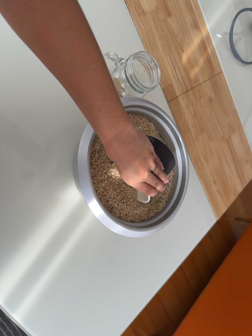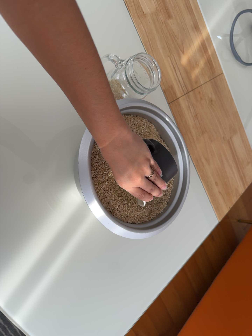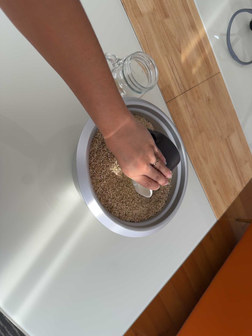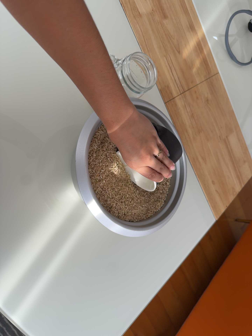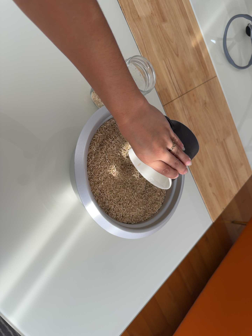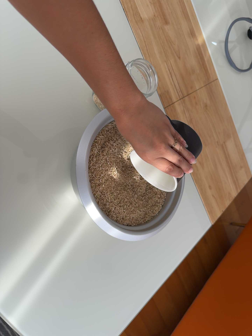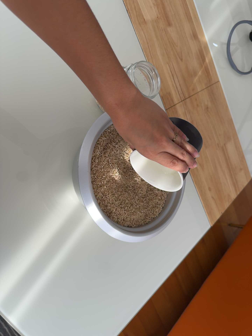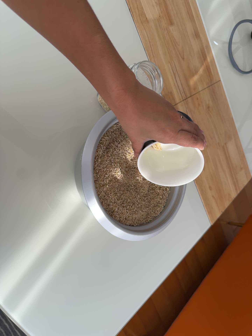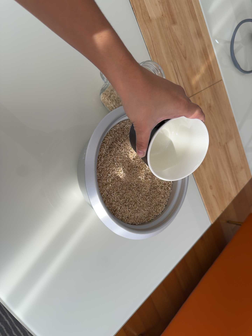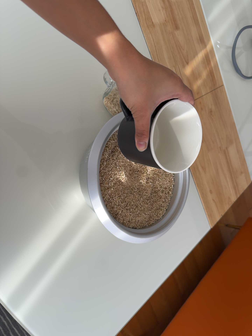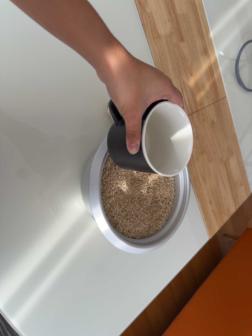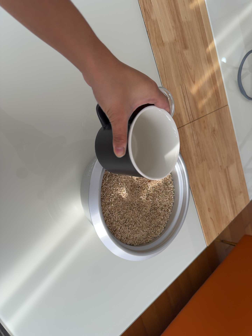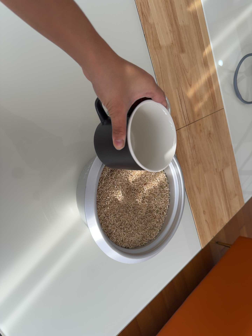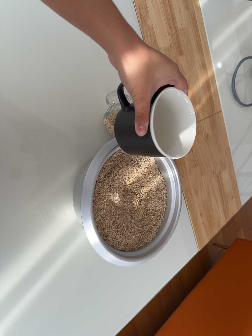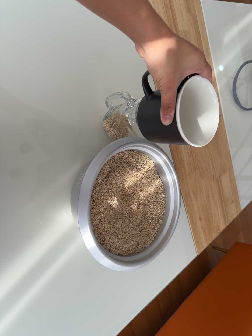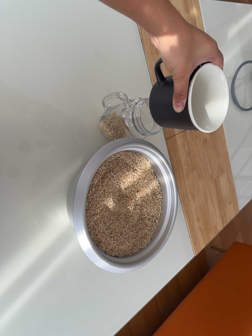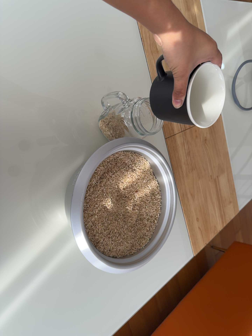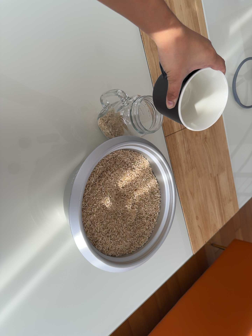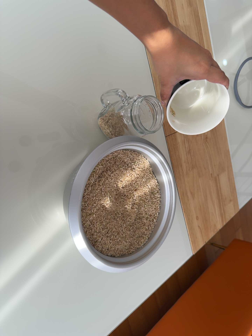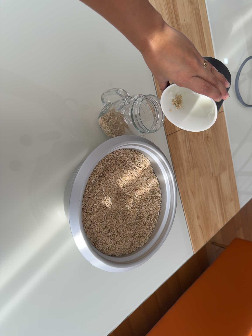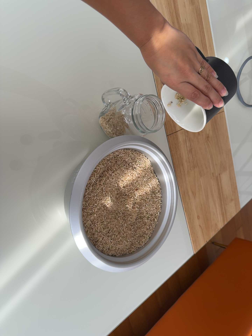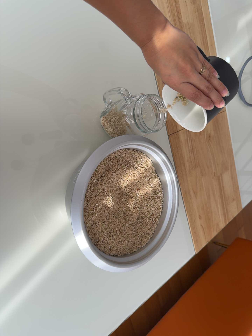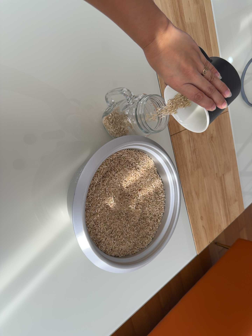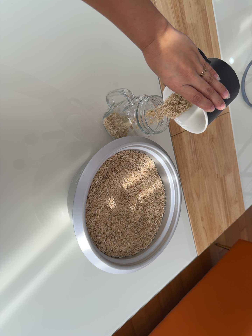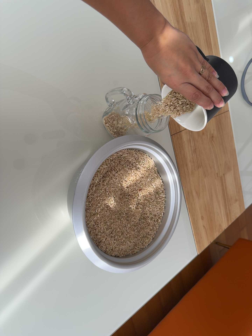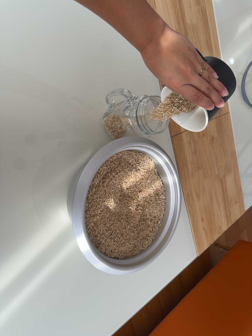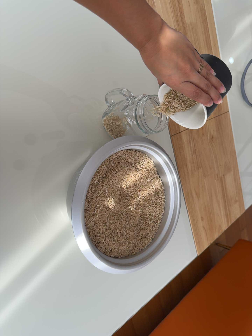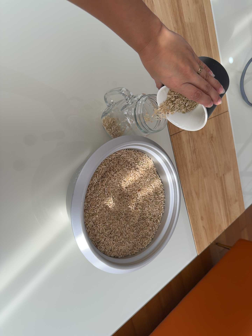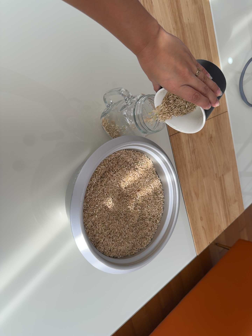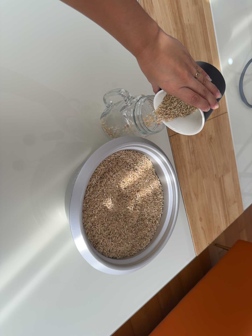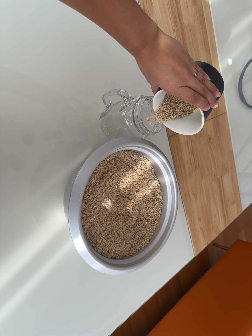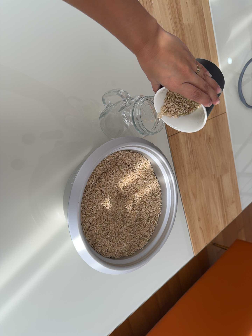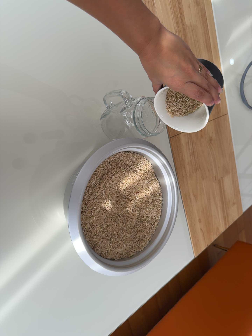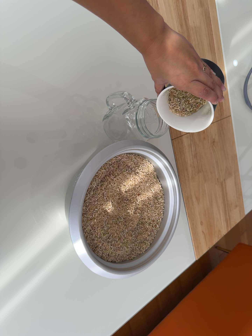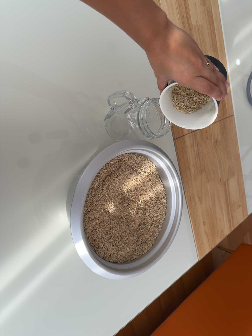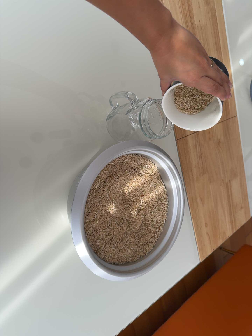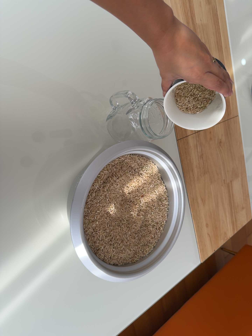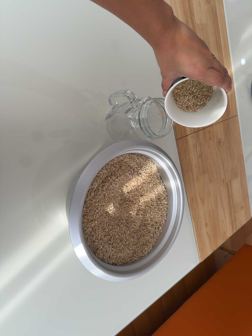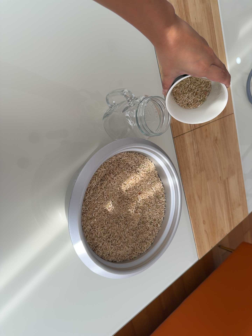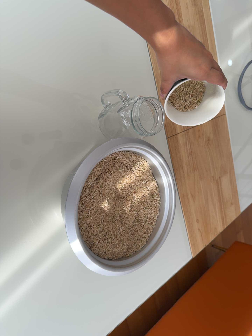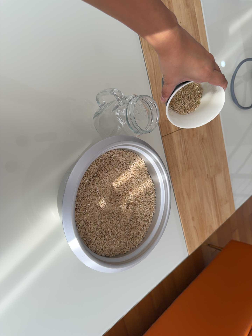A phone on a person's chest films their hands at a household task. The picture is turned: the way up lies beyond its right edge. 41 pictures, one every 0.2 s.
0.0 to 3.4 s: The camera travels toward the top of its view, about 6 cm, so close, fixed things drift downward. It rolls about its line of sight by about 10 degrees, and the scene rotates clockwise.
3.4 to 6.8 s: The camera shifts only a little, or ends up much as it began.
6.8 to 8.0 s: The camera shifts only a little, or ends up much as it began.
The film runs backward here.
